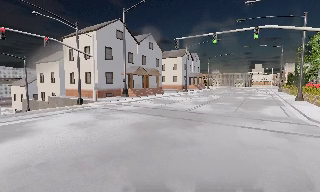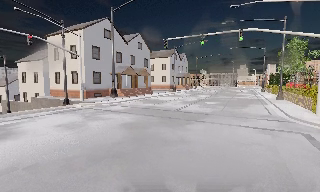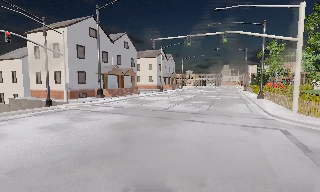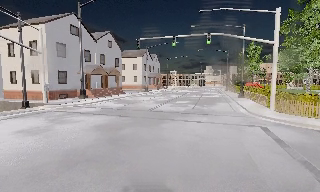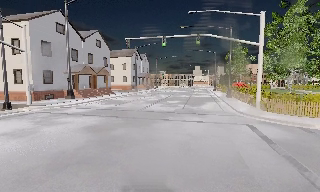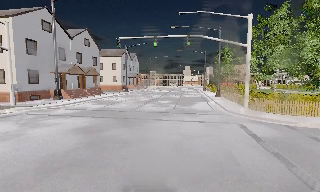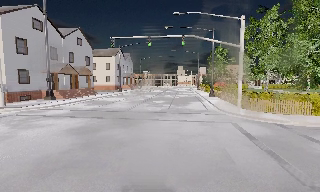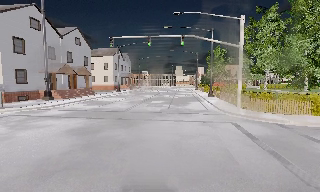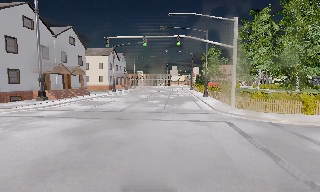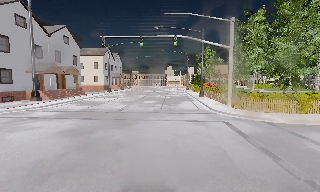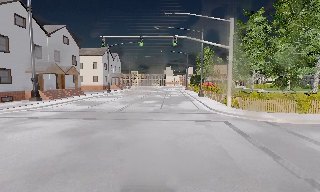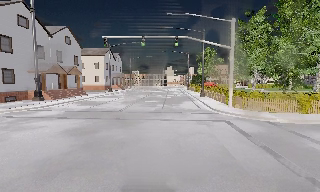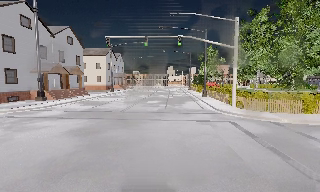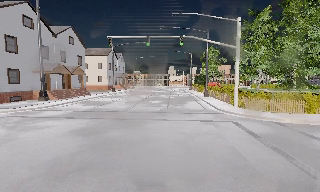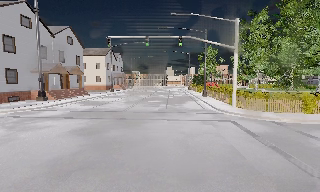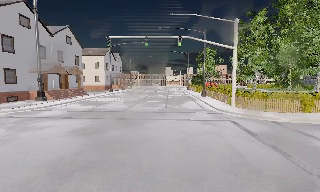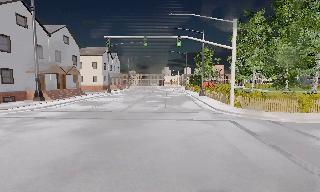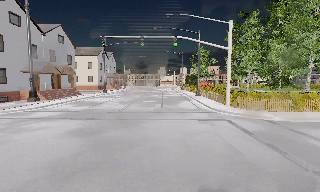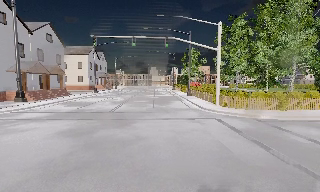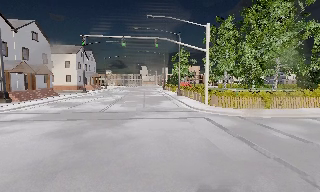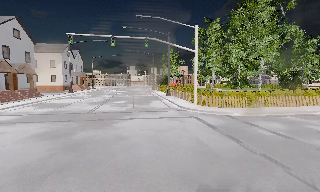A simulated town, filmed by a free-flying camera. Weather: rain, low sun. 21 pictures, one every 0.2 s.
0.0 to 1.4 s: The camera pans to its right, which is clockwise from overhead, by about 25 degrees. It travels to its left, about 0.5 m.
1.4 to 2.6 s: The camera travels to its left, about 0.5 m.
2.6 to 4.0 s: The camera pans to its right, which is clockwise from overhead, by about 15 degrees.
The film runs backward here.
